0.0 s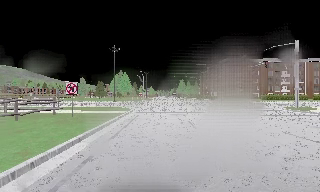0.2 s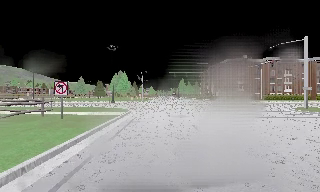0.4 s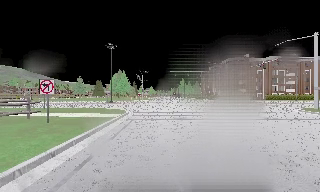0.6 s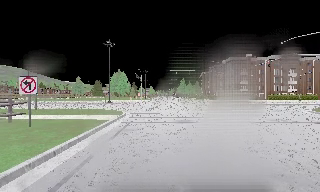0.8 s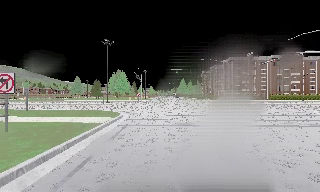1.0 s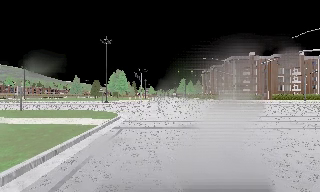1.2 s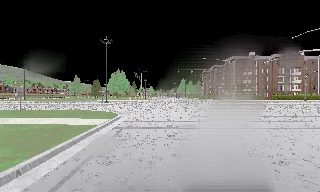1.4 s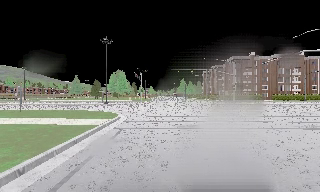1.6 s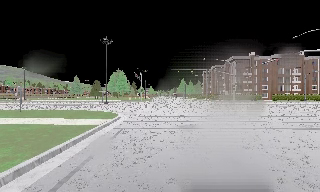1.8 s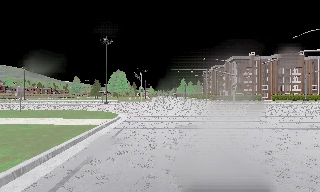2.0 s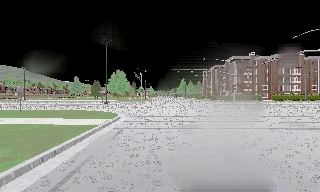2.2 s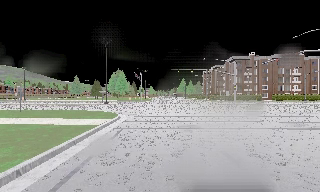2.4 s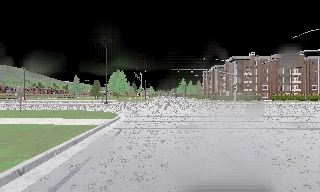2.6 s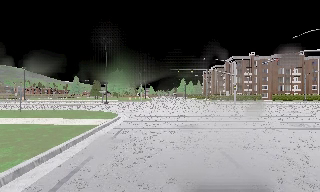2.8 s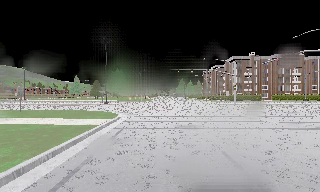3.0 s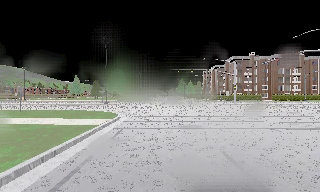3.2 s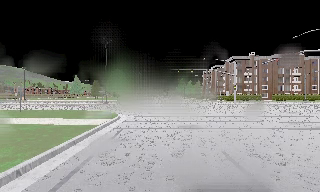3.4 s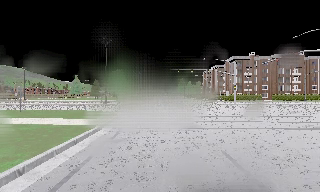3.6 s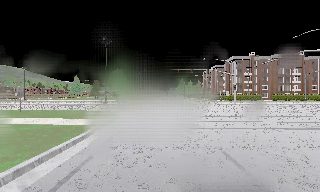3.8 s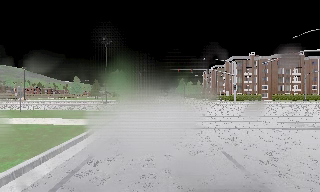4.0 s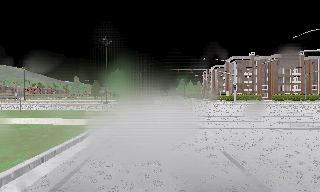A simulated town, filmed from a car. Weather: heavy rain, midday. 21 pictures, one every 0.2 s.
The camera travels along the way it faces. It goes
forward.
0.0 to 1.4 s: The camera travels forward, about 5 m, so what stands in front looms larger. It loses speed.
1.4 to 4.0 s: The camera keeps its place and its aim.
The film runs forward here.
